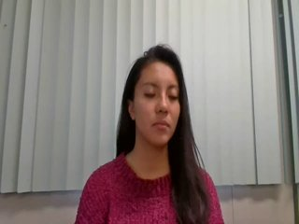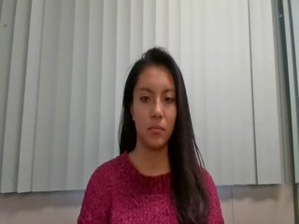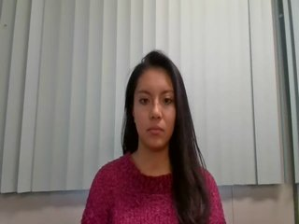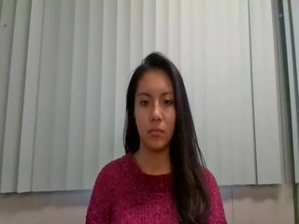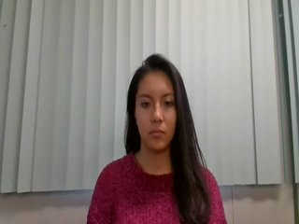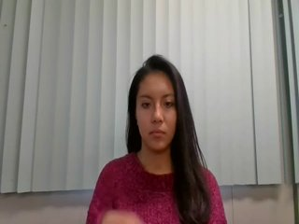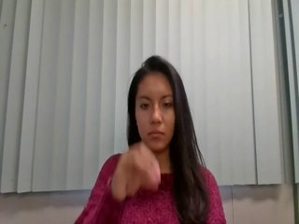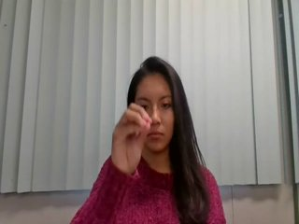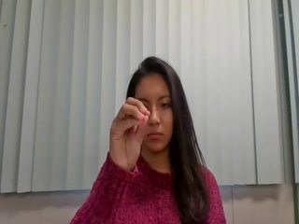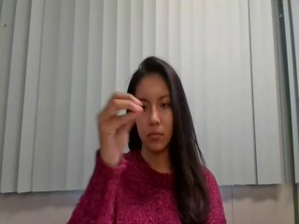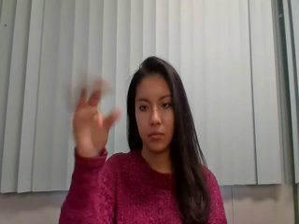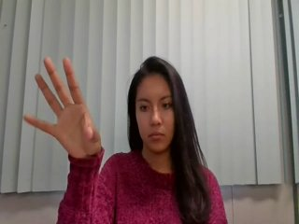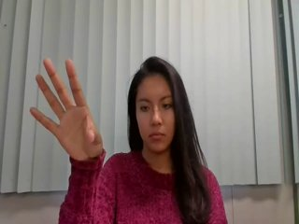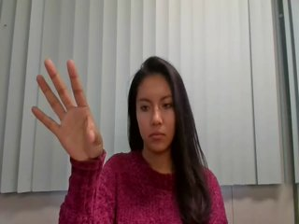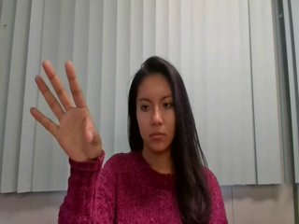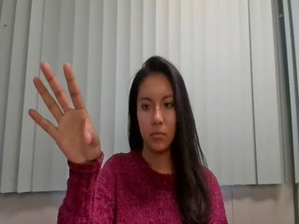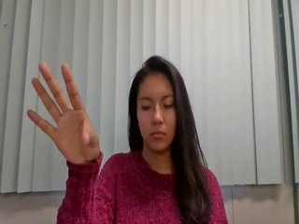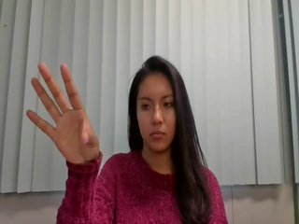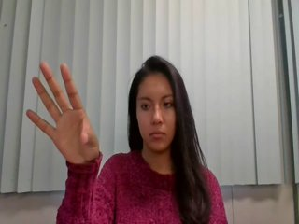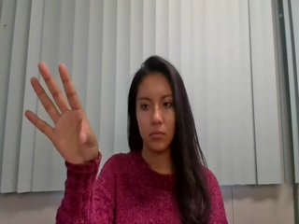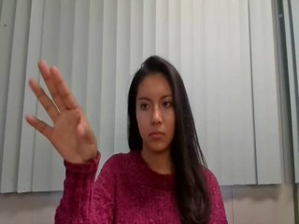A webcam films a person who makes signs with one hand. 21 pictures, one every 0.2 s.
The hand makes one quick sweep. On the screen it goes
to the left.
0.0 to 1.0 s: Non-gesture.
1.1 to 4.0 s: On the screen the hand sweeps to the left. The name of the sign: Throw right.
